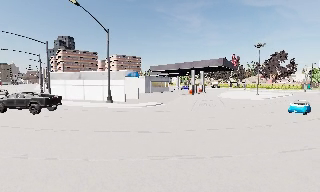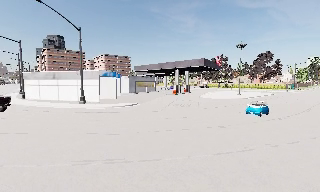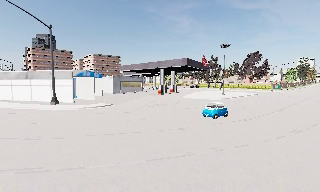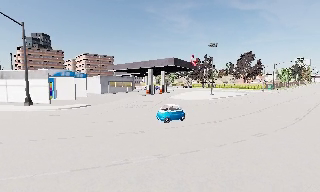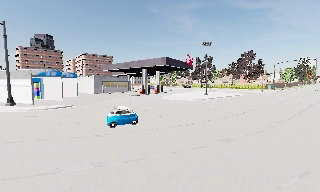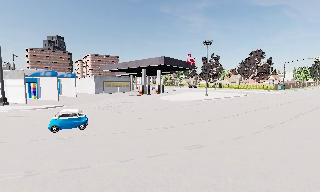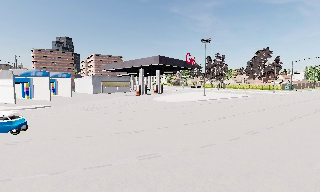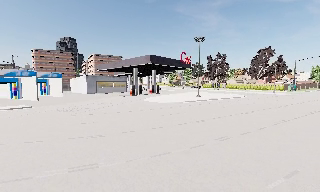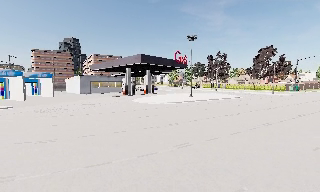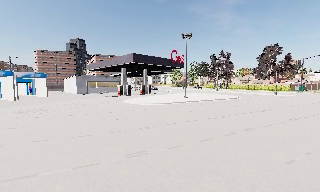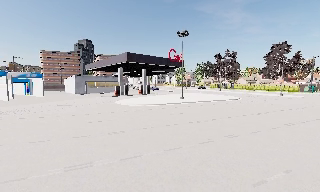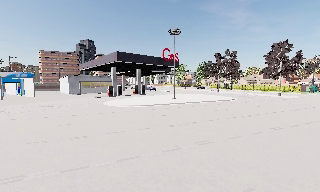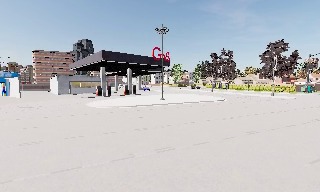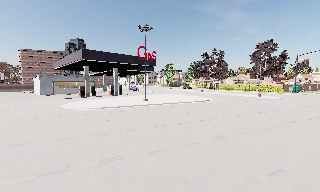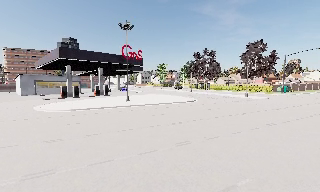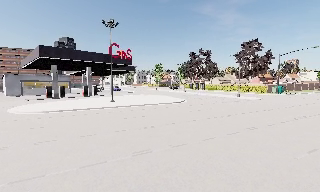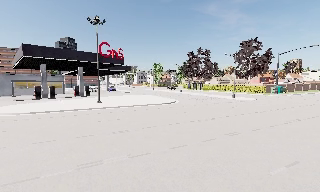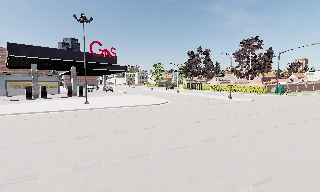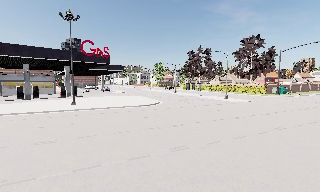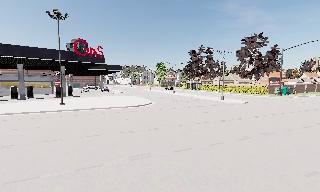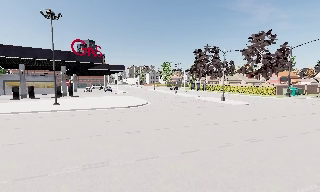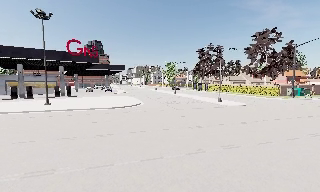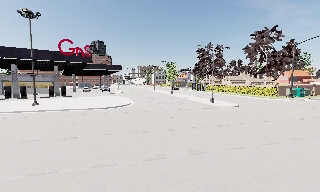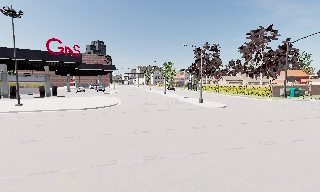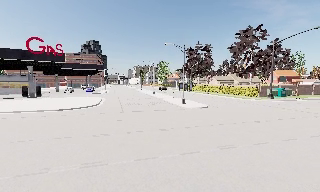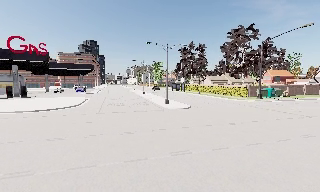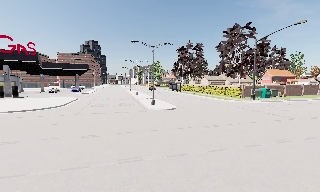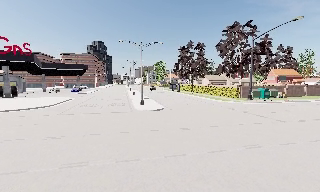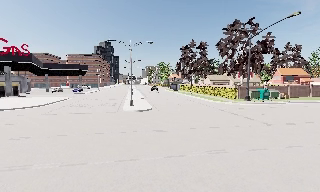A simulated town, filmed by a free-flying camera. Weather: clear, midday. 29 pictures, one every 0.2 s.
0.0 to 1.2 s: The camera travels to its right, about 16 m, so close, fixed things drift to the left.
1.2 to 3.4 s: The camera travels to its right and forward, about 25 m, so close, fixed things drift to the left.
3.4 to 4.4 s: The camera pans to its left, which is counterclockwise from overhead, by about 10 degrees. It travels to its right, about 11 m, so close, fixed things drift to the left.
4.4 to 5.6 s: The camera travels to its right, about 14 m, so close, fixed things drift to the left.
The film runs forward here.
